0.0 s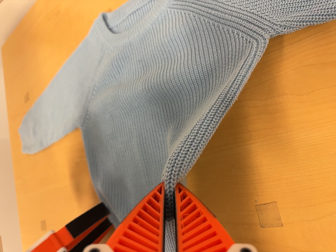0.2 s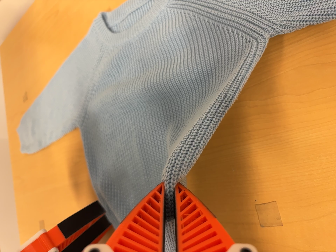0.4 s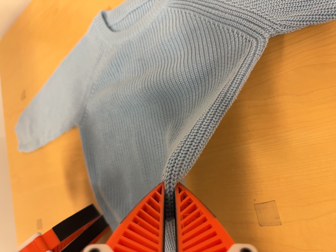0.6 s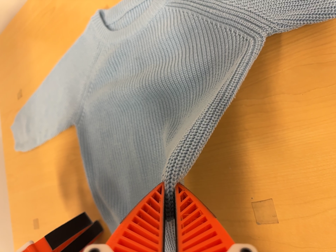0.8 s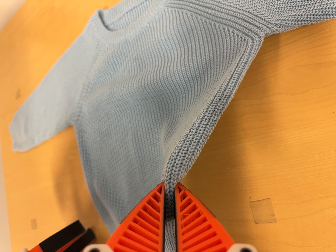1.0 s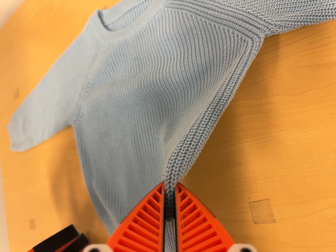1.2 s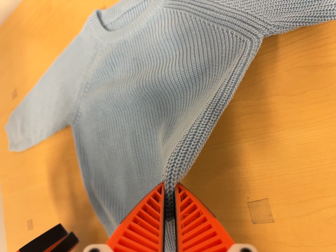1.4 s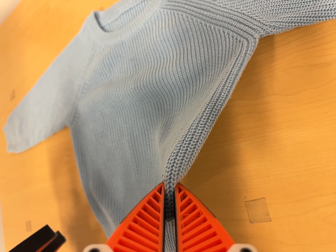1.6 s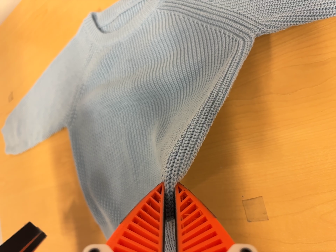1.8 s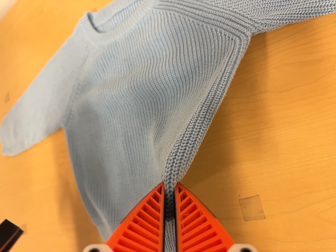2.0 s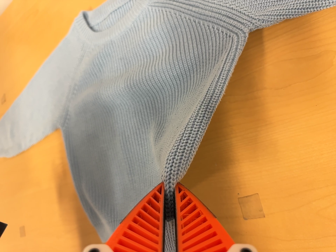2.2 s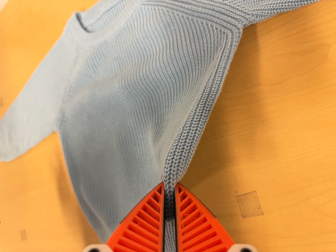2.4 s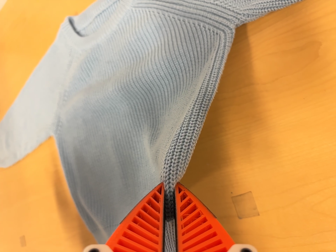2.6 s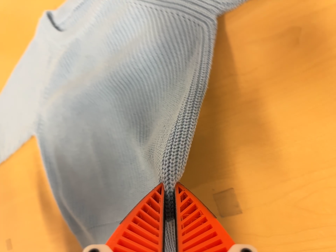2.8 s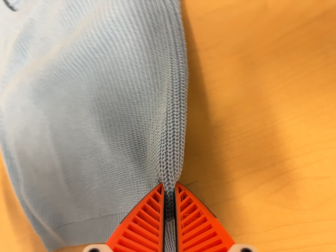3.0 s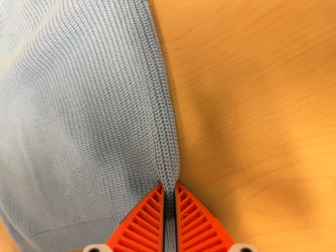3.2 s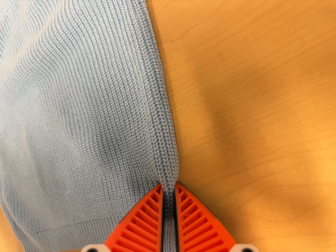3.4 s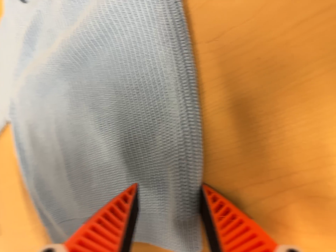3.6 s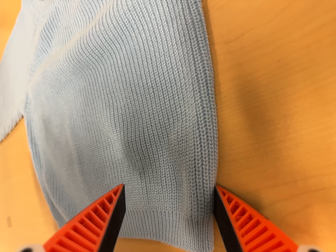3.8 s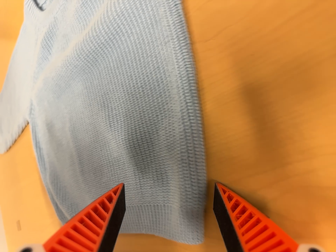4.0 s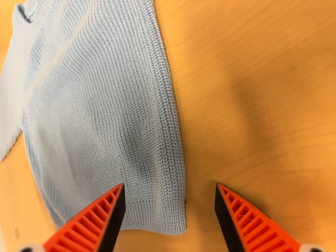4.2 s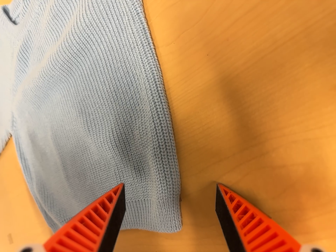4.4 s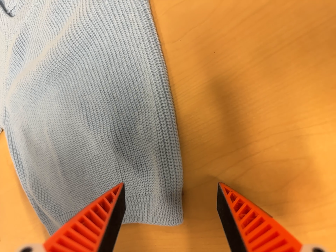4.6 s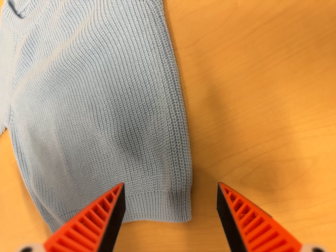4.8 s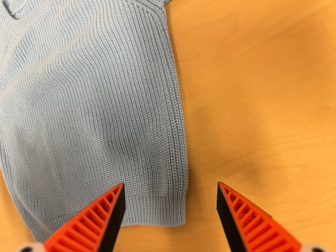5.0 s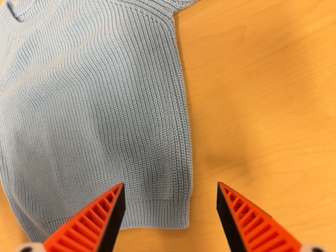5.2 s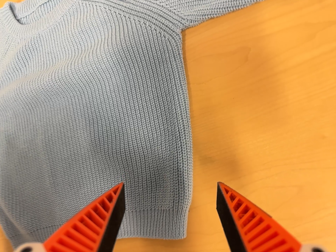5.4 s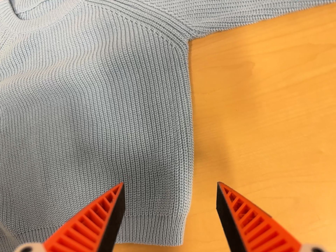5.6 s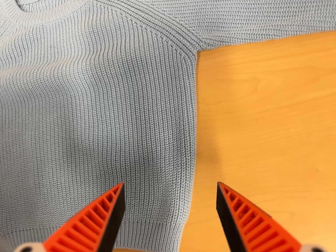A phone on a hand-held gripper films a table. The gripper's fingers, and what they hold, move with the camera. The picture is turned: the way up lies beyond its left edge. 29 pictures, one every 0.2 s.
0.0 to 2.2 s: The camera shifts only a little, or ends up much as it began.
2.2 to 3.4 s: The camera travels to its right and forward, about 12 cm, so close, fixed things drift to the left.
3.4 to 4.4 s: The camera shifts only a little, or ends up much as it began.
4.4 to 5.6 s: The camera pans to its right by about 20 degrees. It travels to its left, about 14 cm. Its aim tips toward the top of its view by about 10 degrees, and the scene shifts downward. It rolls about its line of sight by about 15 degrees, and the scene rotates clockwise.
The film runs backward here.
